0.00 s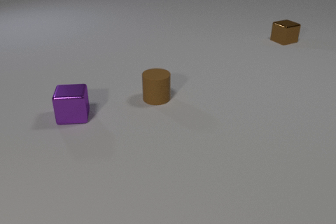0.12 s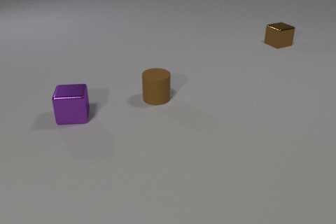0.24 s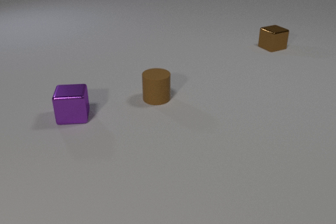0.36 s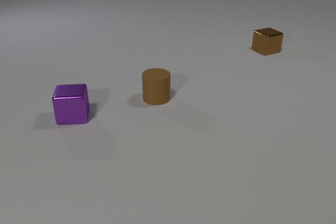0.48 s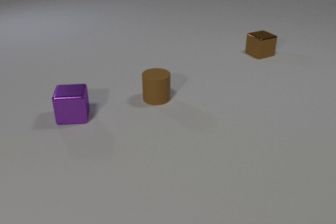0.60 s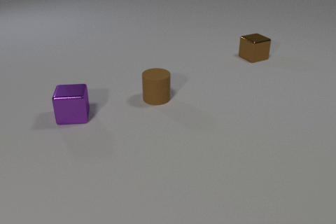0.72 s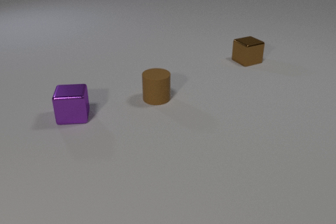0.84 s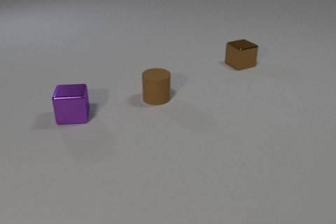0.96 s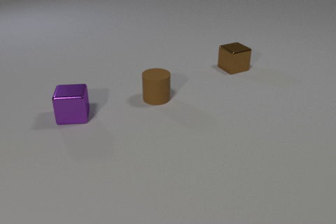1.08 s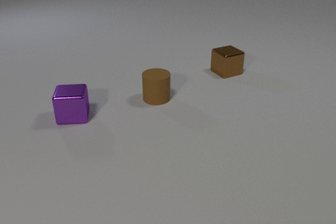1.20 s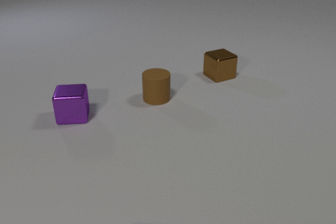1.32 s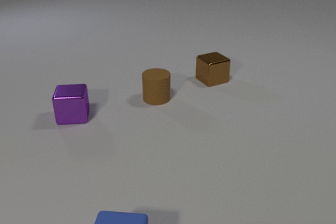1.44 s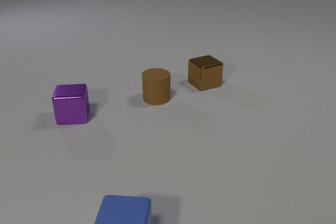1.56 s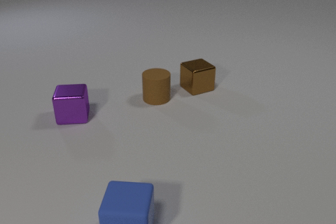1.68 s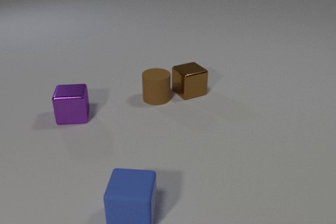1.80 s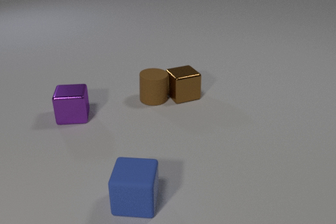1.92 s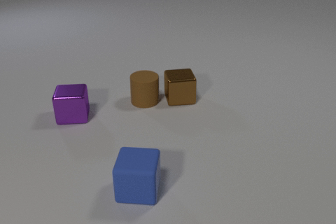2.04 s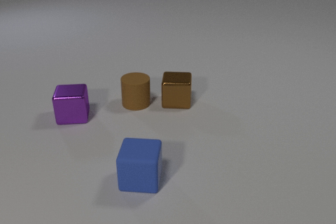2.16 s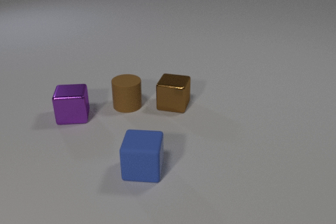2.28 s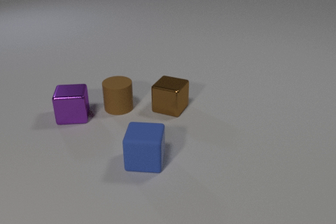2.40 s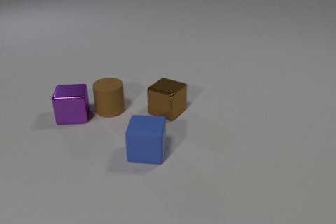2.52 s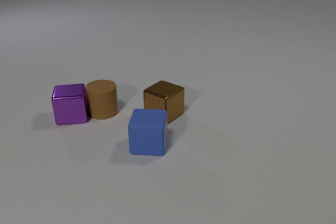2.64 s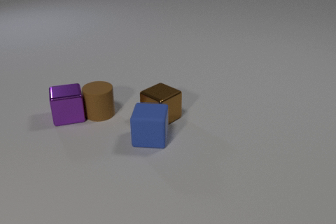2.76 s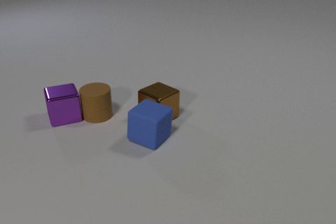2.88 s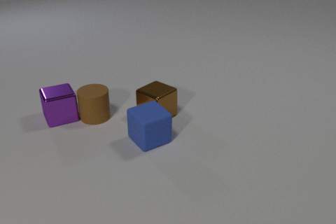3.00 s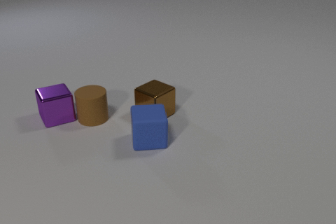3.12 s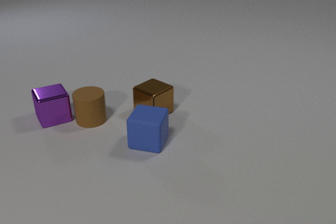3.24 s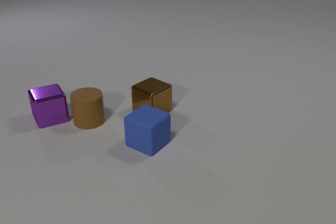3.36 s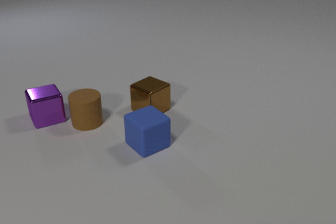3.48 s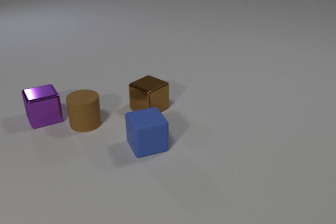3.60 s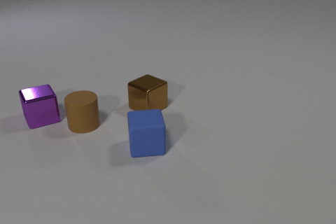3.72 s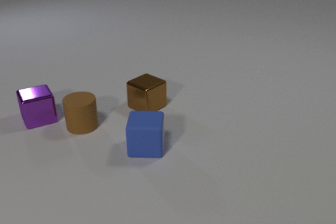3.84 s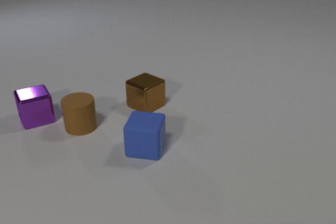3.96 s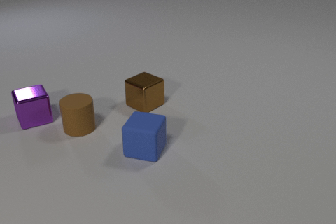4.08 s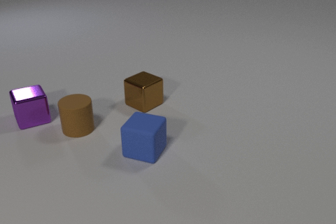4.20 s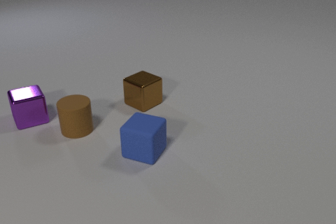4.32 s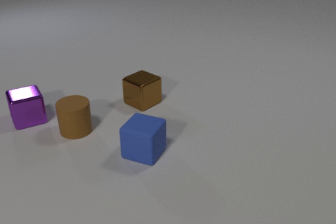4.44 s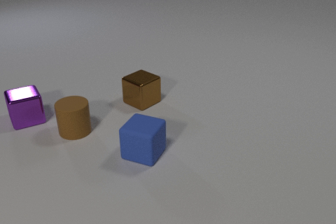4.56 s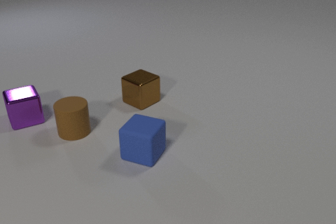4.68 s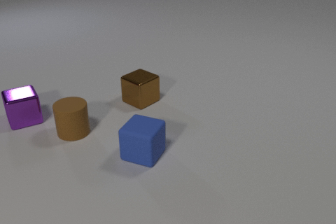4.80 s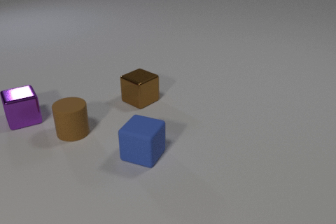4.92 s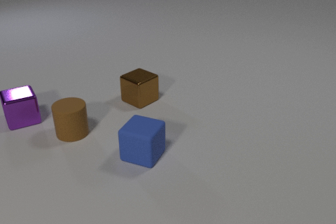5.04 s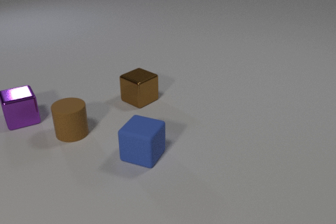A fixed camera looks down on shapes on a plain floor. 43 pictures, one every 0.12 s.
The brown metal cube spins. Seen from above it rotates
clockwise.
The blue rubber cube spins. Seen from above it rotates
clockwise.
0.00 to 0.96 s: The brown metal cube slides toward the camera and to the left.
0.96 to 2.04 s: The brown metal cube slides toward the camera and to the left, spins so that its near face slides to the left, clockwise seen from above. The brown rubber cylinder slides to the left and toward the camera. The blue rubber cube comes in at the bottom edge, slides away from the camera. The brown metal cube and the brown rubber cylinder collide.
2.04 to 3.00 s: The brown metal cube slides toward the camera and to the left, spins so that its near face slides to the left, clockwise seen from above. The brown rubber cylinder slides to the left and toward the camera. The blue rubber cube slides away from the camera, spins so that its near face slides to the left, clockwise seen from above. The purple metal cube slides to the left, spins so that its near face slides to the right, counterclockwise seen from above. The brown rubber cylinder and the purple metal cube collide. The brown metal cube and the blue rubber cube collide.
3.00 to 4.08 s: The brown metal cube slides away from the camera and to the left. The brown rubber cylinder slides toward the camera and to the left. The blue rubber cube slides toward the camera, spins clockwise seen from above by about 120 degrees, its near face sliding to the left. The purple metal cube slides to the left.
4.08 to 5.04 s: The brown metal cube slides away from the camera. The brown rubber cylinder slides toward the camera. The purple metal cube slides to the left.
What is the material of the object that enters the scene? rubber.
Are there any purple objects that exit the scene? no.
What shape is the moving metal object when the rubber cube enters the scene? cube.
